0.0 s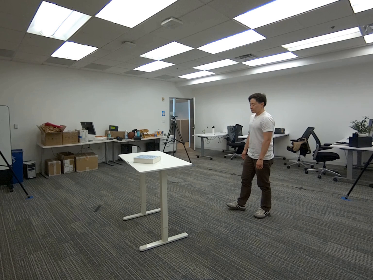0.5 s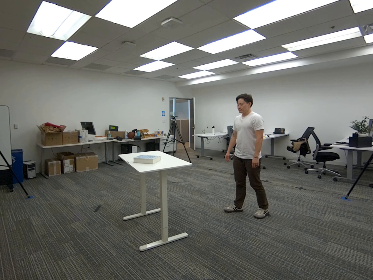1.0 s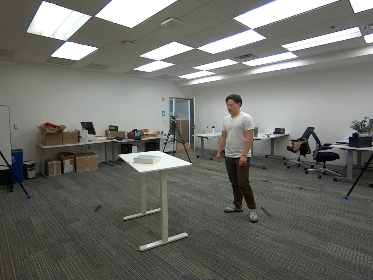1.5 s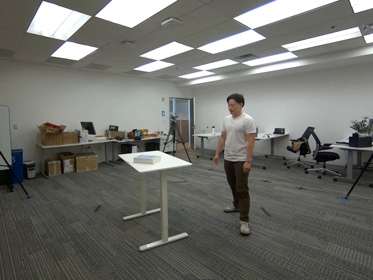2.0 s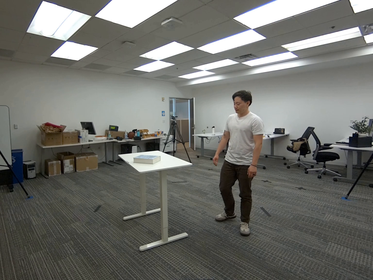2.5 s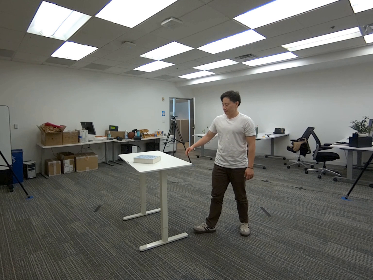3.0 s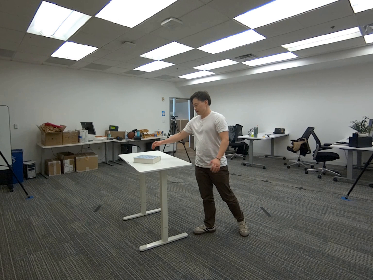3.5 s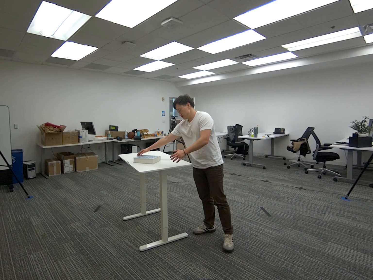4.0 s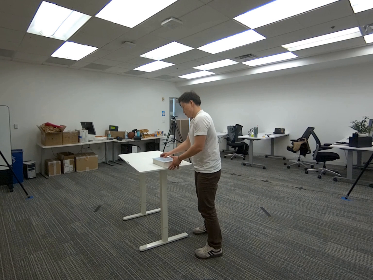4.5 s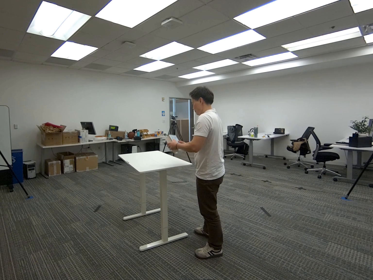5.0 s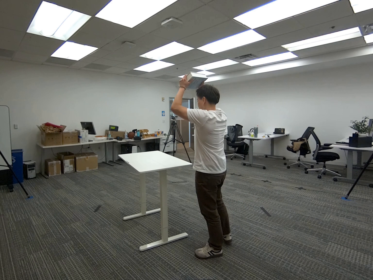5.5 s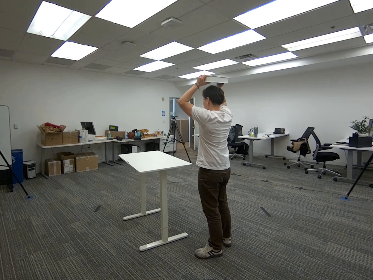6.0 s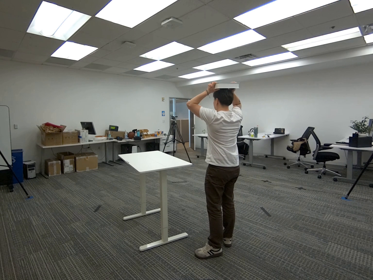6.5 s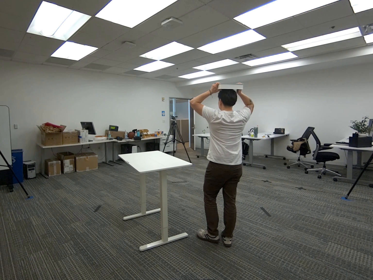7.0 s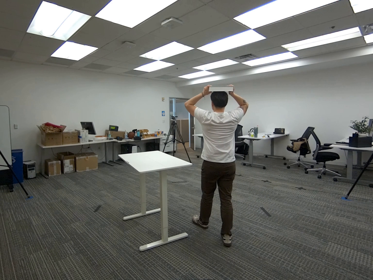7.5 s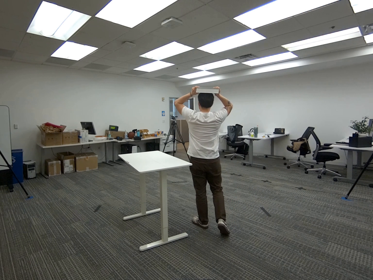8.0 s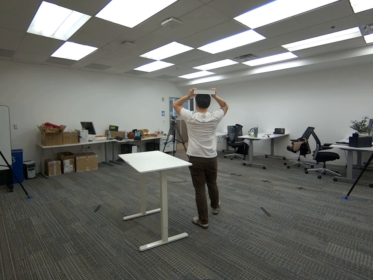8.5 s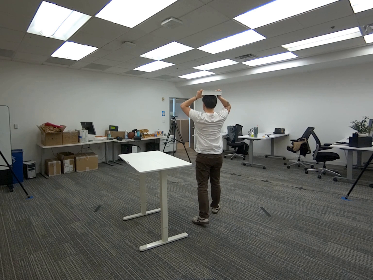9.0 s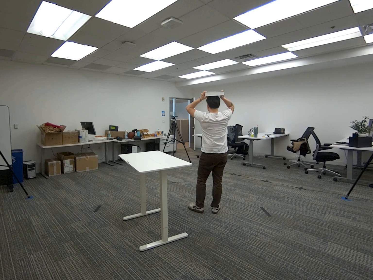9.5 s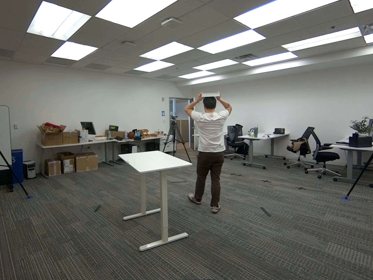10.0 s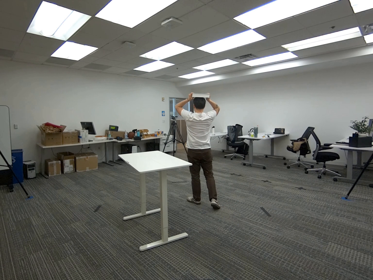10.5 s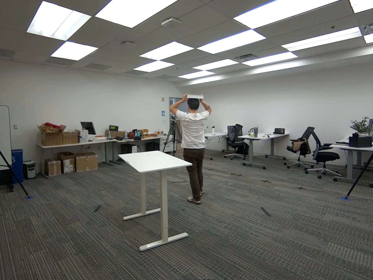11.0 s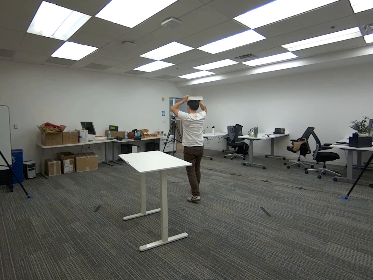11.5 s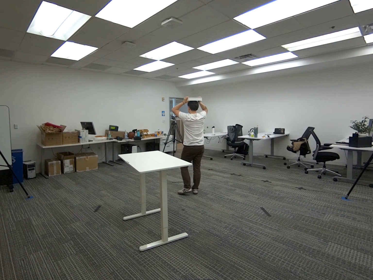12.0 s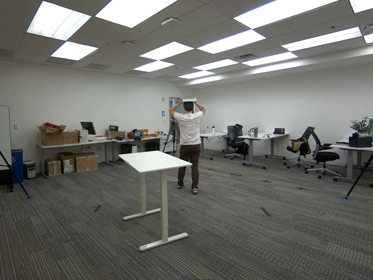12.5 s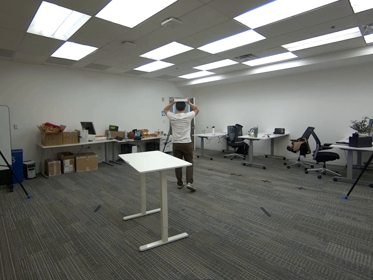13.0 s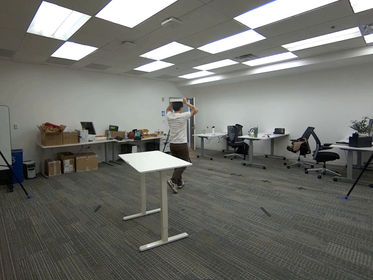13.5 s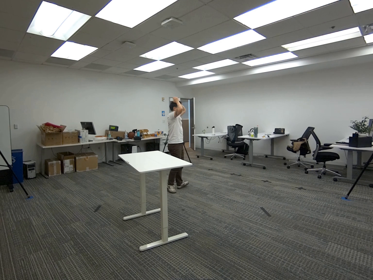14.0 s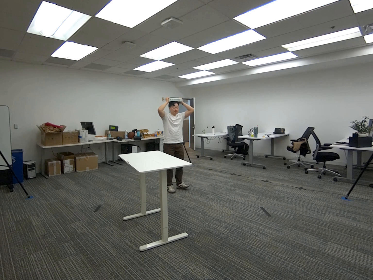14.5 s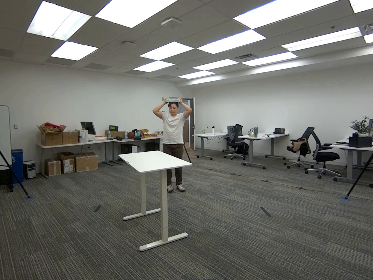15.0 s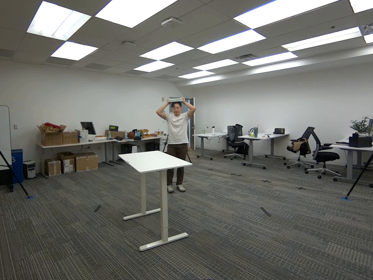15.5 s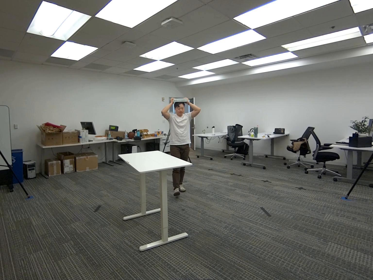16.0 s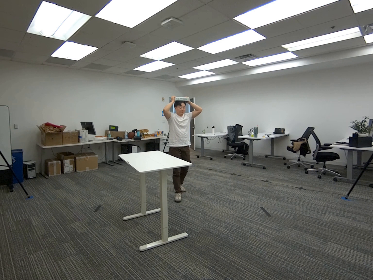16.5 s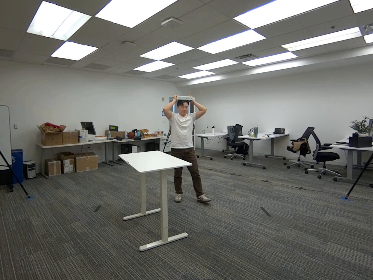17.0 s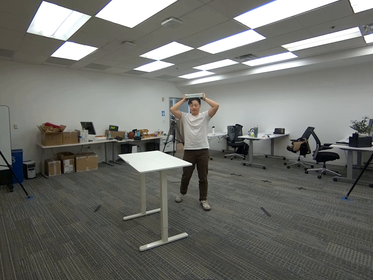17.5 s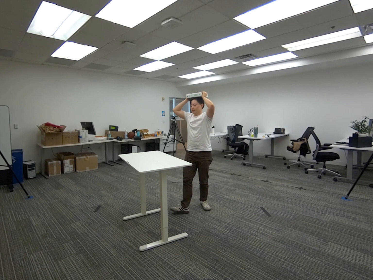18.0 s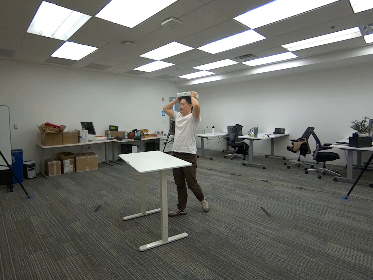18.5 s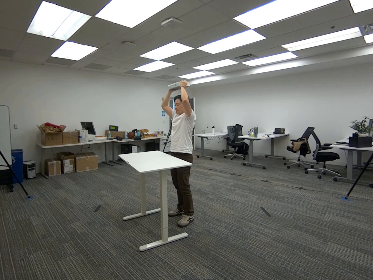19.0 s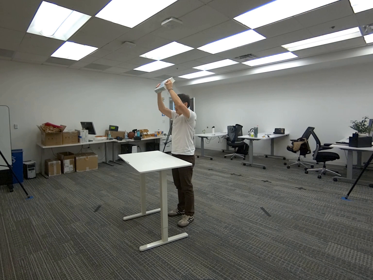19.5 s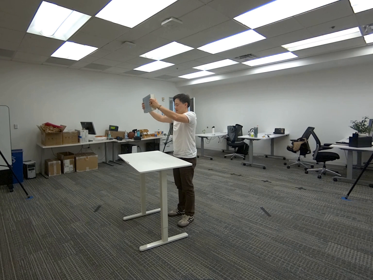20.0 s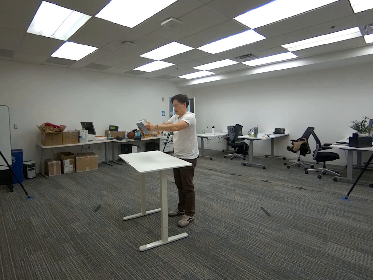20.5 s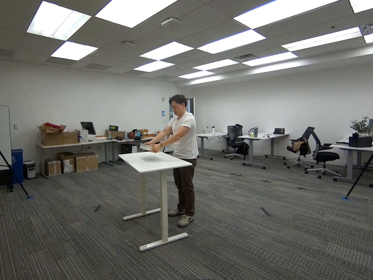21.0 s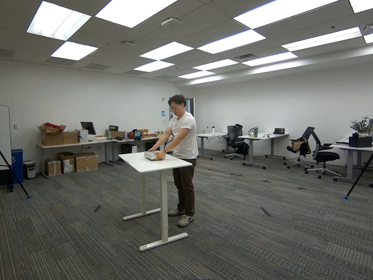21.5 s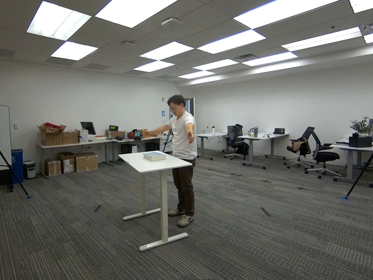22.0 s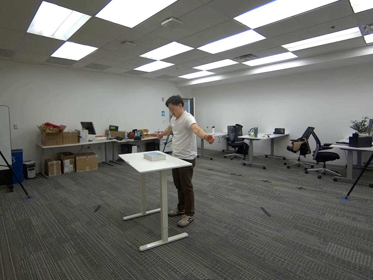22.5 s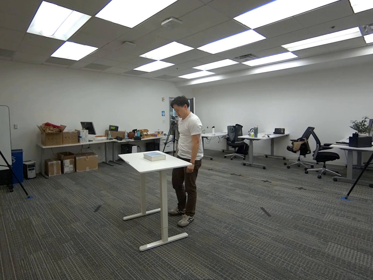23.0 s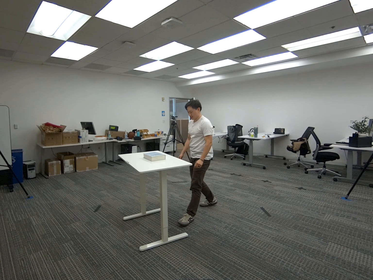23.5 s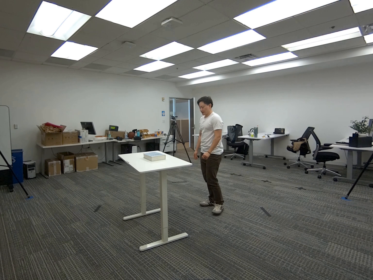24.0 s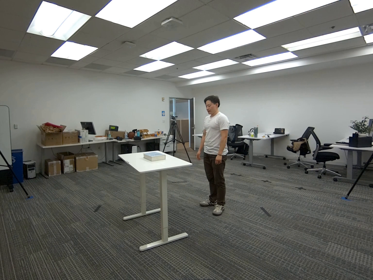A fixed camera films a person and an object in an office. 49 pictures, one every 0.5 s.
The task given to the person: Walk to the light blue book on the white desk. Pick it up with both hands, place it carefully on your head while holding it, walk around, and then return the book to the white desk.
